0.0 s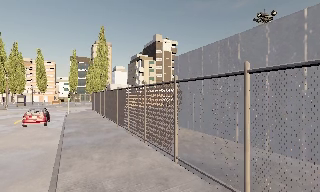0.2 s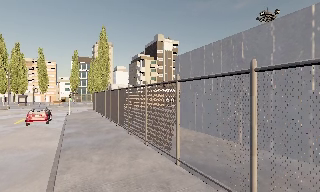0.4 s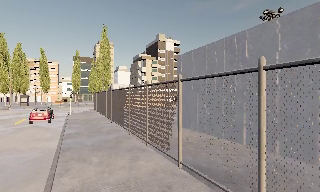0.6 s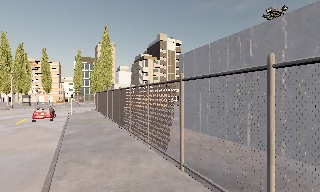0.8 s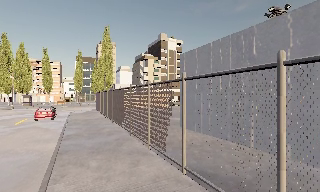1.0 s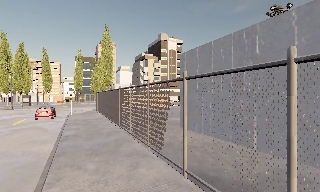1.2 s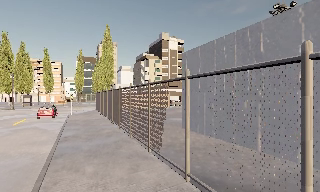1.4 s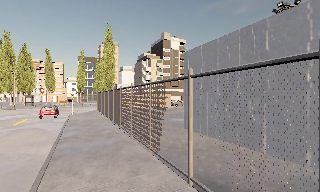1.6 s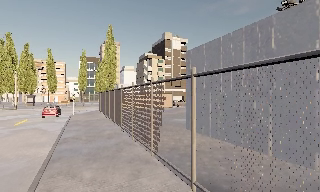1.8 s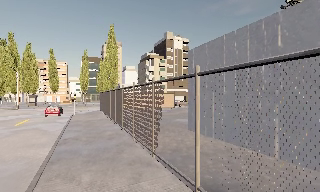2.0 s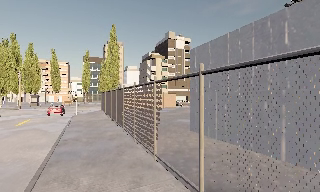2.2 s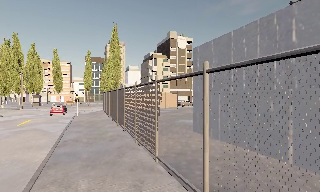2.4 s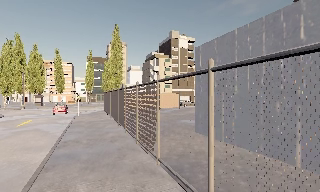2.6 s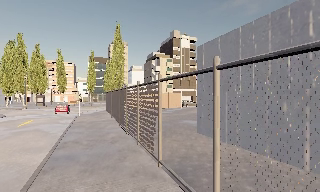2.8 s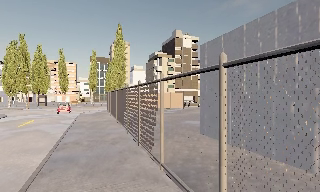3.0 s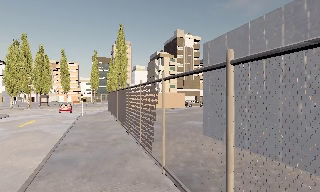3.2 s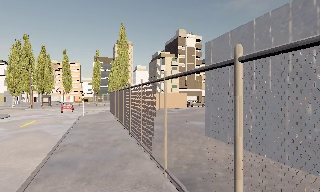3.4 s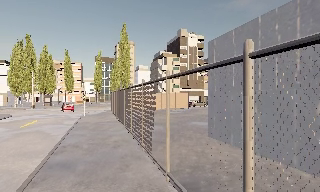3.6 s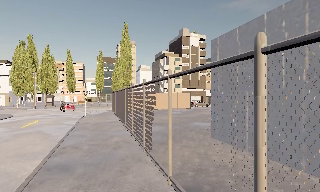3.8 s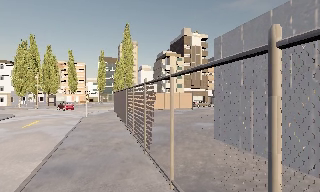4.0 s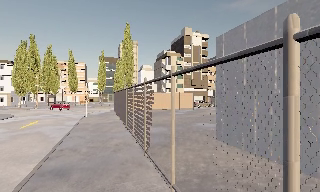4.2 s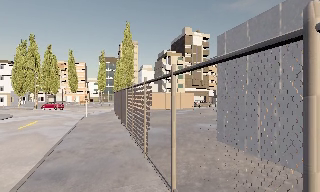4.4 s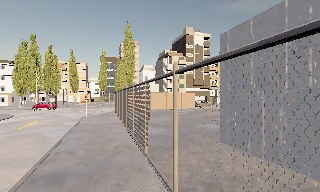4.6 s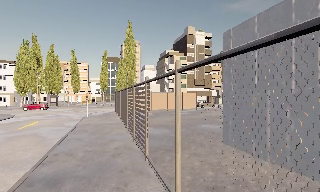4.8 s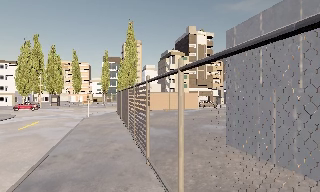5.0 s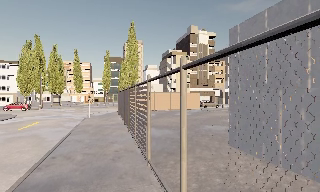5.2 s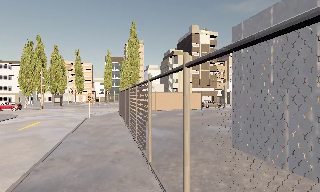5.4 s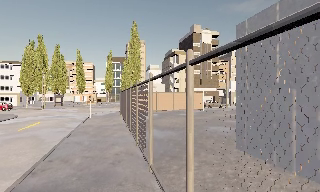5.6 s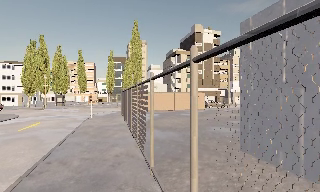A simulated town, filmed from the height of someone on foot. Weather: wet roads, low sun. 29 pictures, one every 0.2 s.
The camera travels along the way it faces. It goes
forward.
0.0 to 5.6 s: The camera swings to its left by about 15 degrees, and the scene slides to the right. It travels forward, about 6 m, so what stands in front looms larger.
The film runs forward here.
